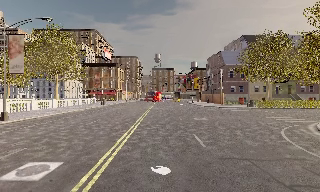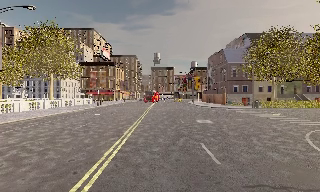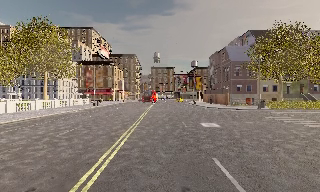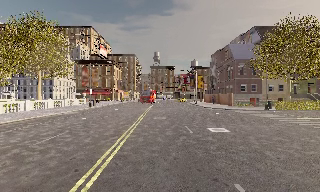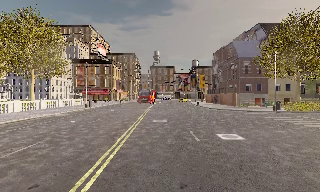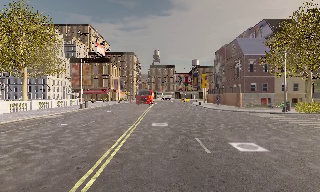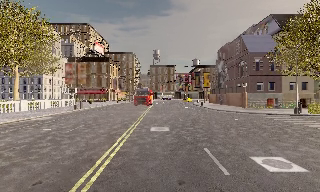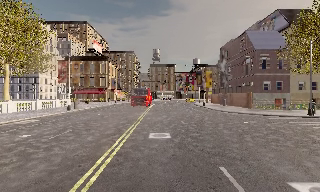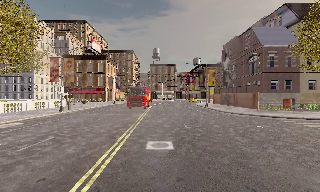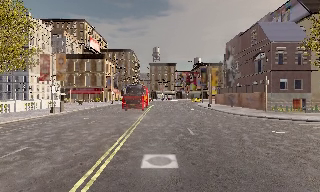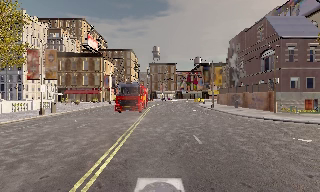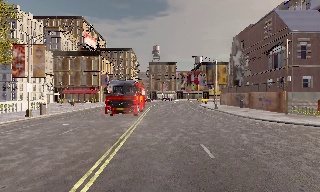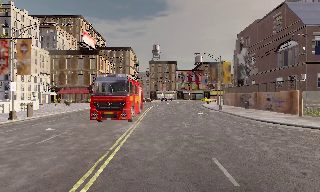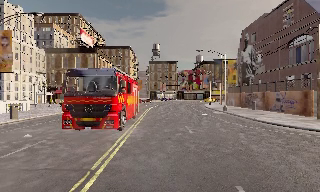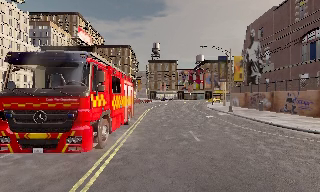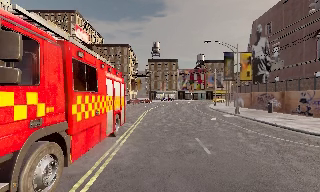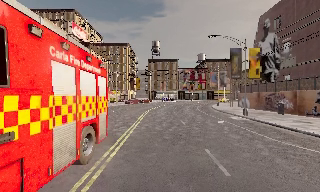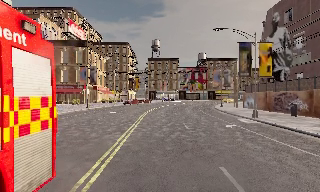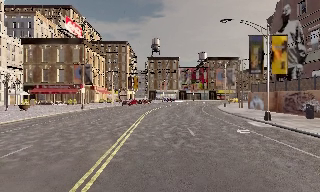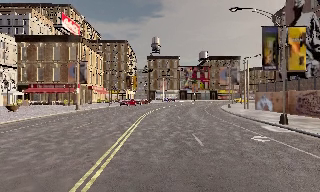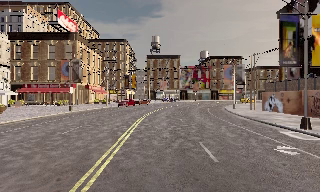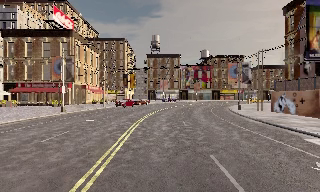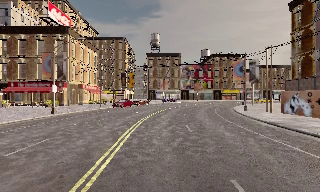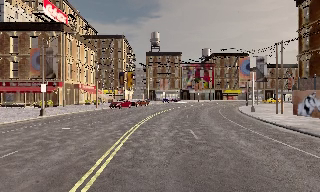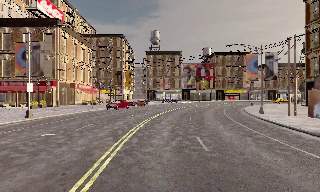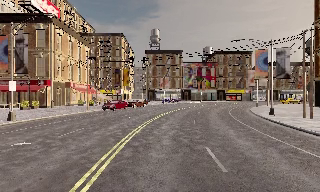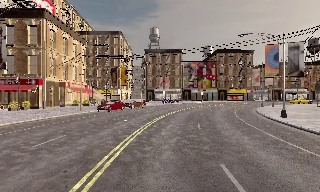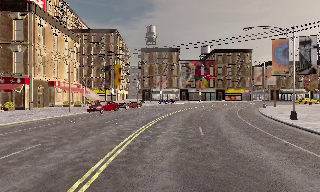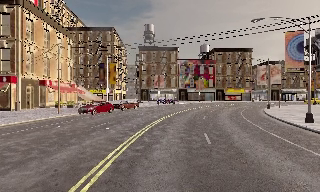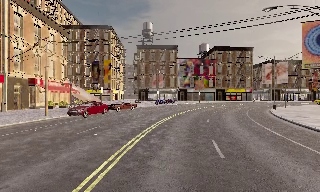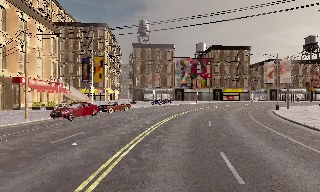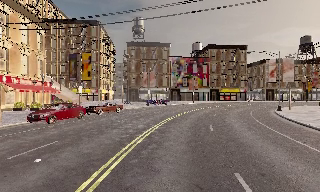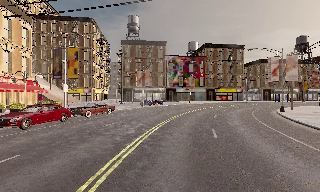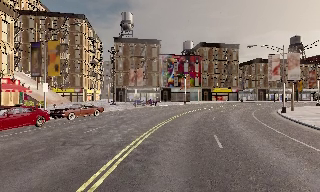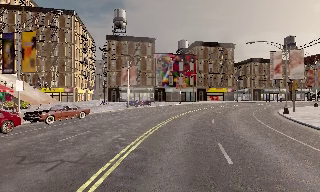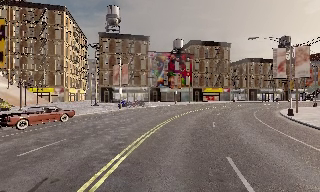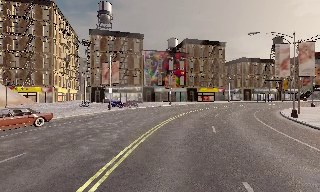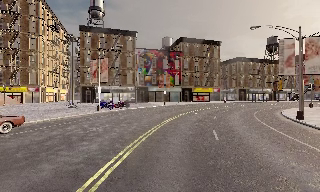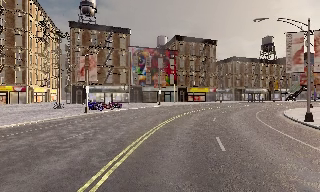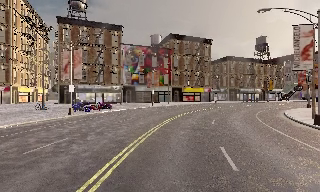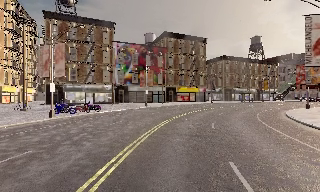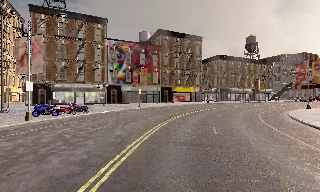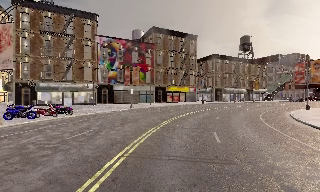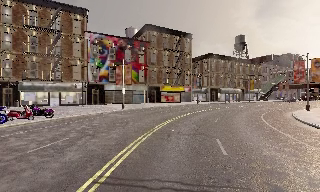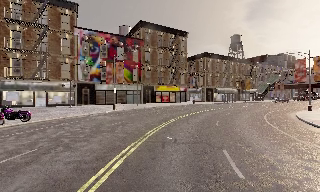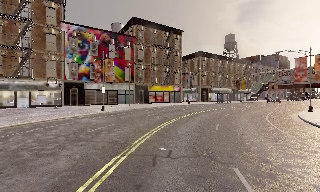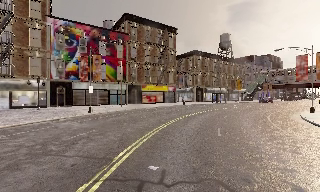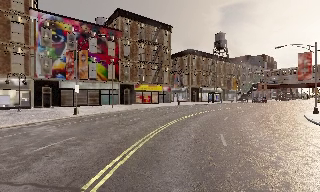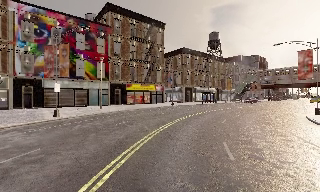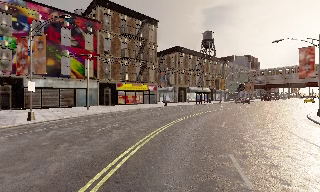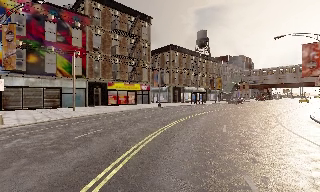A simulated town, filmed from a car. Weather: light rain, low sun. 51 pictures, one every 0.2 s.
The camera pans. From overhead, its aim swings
clockwise.
The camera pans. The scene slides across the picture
to the left.
0.0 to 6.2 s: The camera travels forward, about 50 m, so what stands in front looms larger.
6.2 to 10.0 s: The scene slides to the left, as the camera pans about 35 degrees to its right. It travels forward, about 30 m.
The film runs forward here.
